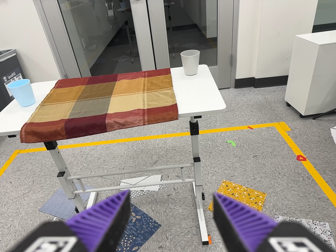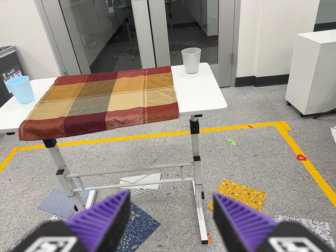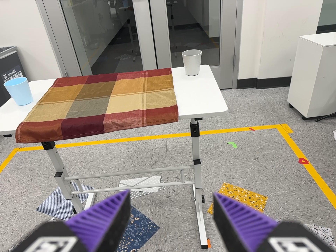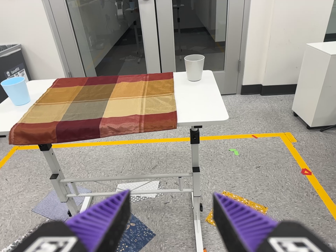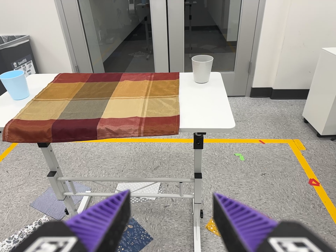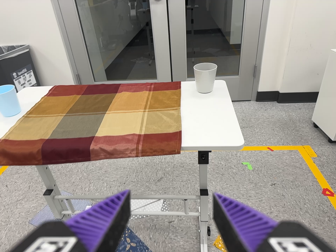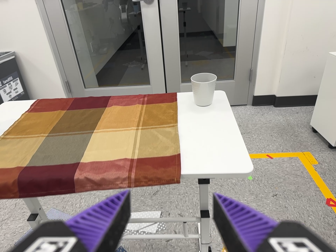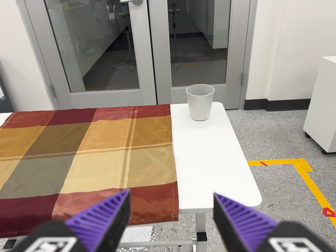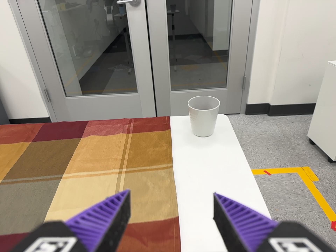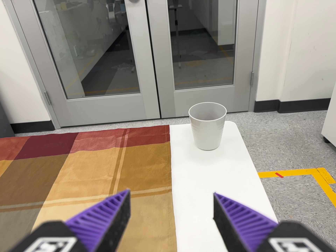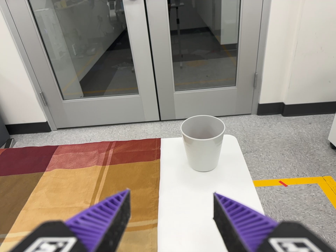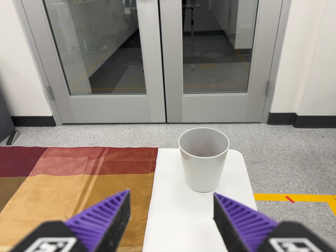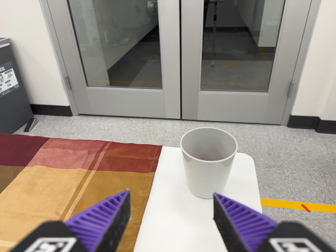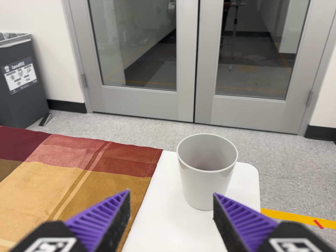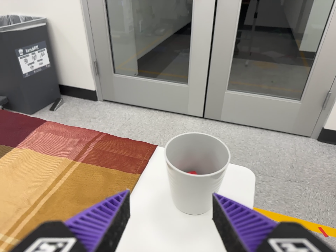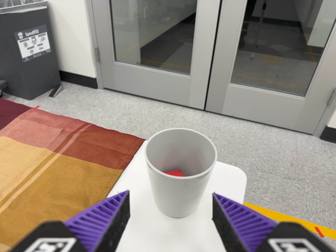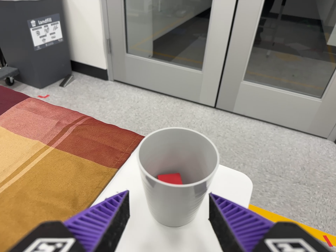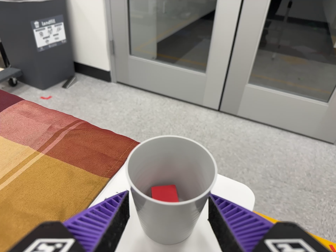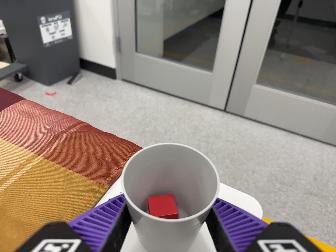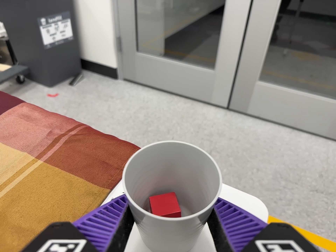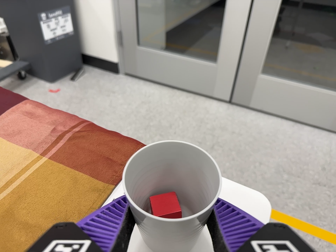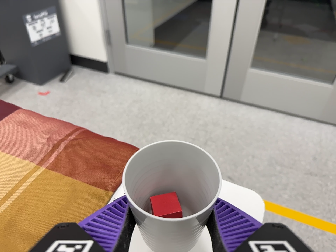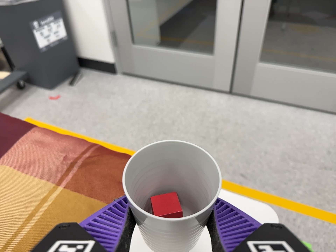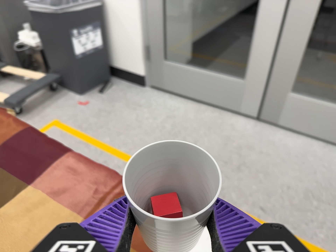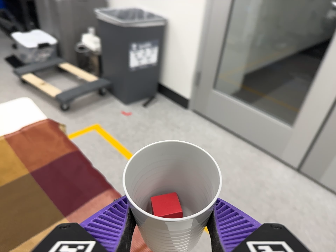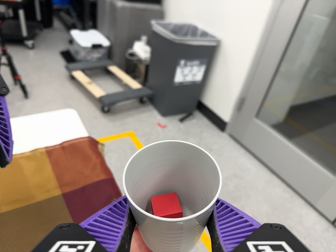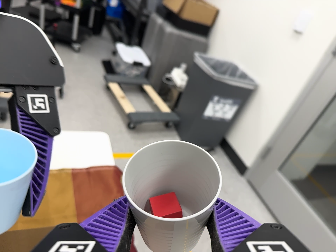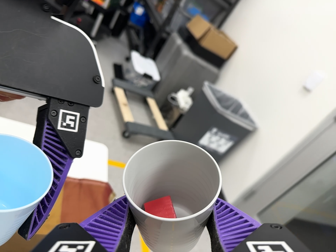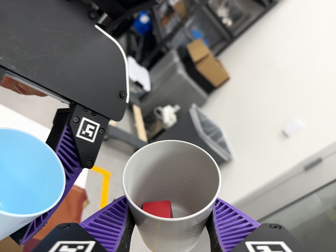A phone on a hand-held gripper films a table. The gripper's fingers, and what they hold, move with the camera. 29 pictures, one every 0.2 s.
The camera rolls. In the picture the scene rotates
clockwise.
0.0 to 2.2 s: The camera travels forward and toward the top of its view, about 70 cm, so what stands in front looms larger.
2.2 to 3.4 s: The camera pans to its left by about 15 degrees. It travels forward and to its right, about 20 cm, so what stands in front looms larger. It rolls about its line of sight by about 15 degrees, and the scene rotates clockwise.
3.4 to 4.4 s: The camera travels toward the top of its view, about 5 cm.
4.4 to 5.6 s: The scene slides to the right, as the camera pans about 15 degrees to its left. It travels toward the top of its view and to its left, about 36 cm, so close, fixed things drift downward. Its aim tips toward the top of its view by about 20 degrees, and the scene shifts downward. It rolls about its line of sight by about 70 degrees, and the scene rotates clockwise.
The film runs forward here.
